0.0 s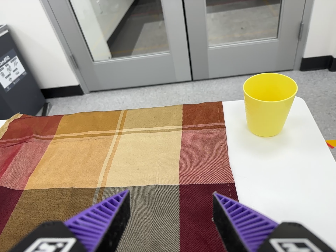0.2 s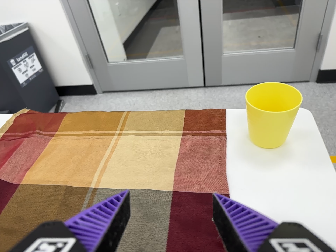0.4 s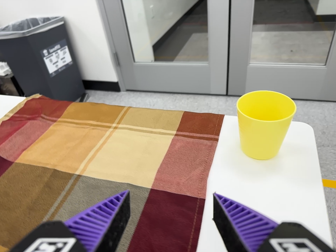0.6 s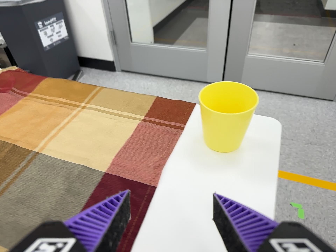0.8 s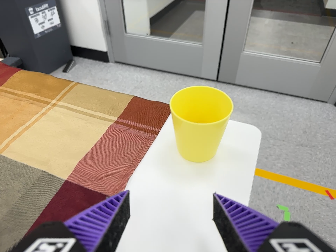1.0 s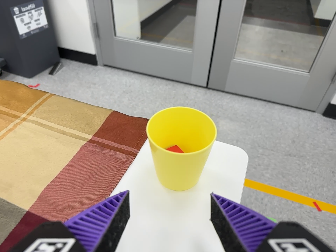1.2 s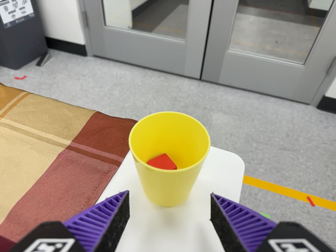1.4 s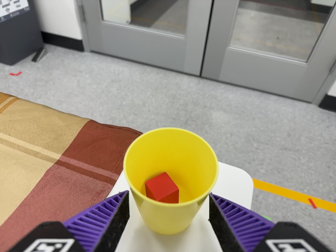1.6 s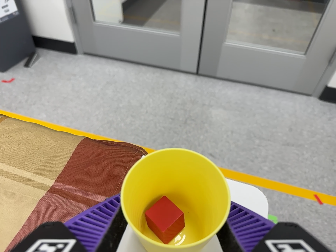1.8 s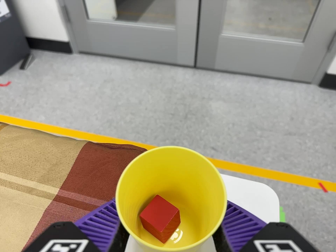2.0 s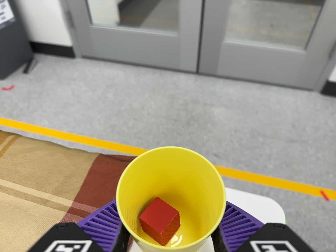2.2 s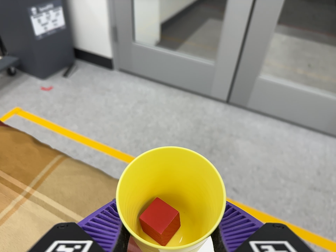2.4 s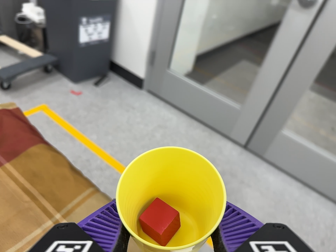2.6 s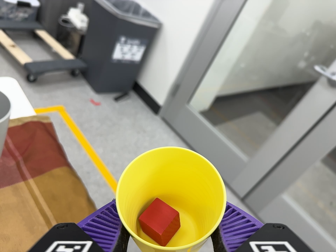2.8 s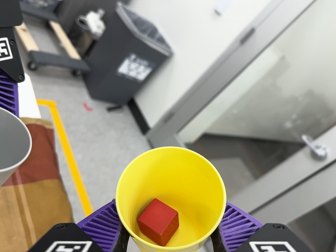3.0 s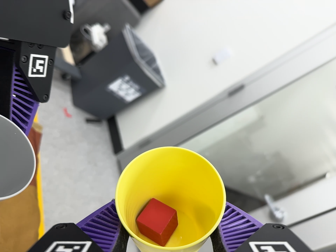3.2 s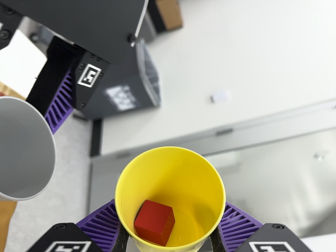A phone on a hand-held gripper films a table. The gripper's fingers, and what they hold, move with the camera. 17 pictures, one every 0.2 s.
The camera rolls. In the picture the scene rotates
clockwise.
0.0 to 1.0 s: The camera travels to its right and forward, about 20 cm, so close, fixed things drift to the left. It rolls about its line of sight by about 20 degrees, and the scene rotates clockwise.
1.0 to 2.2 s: The camera travels toward the top of its view and forward, about 16 cm, so close, fixed things drift downward.
2.2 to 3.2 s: The camera pans to its right by about 10 degrees. It travels to its left, toward the top of its view and backward, about 32 cm. Its aim tips toward the top of its view by about 25 degrees, and the scene shifts downward. It rolls about its line of sight by about 75 degrees, and the scene rotates clockwise.
The film runs forward here.
